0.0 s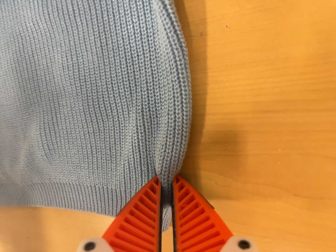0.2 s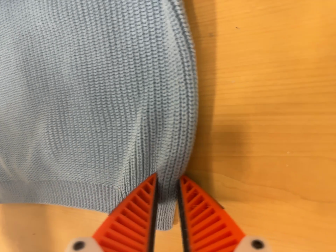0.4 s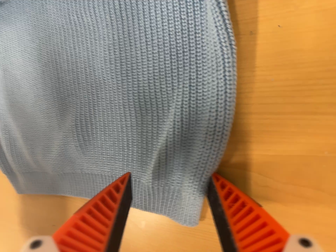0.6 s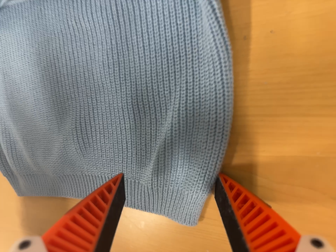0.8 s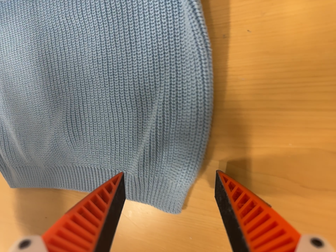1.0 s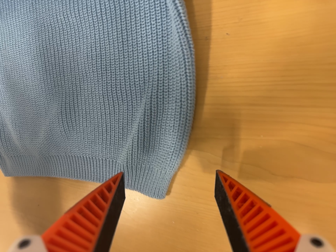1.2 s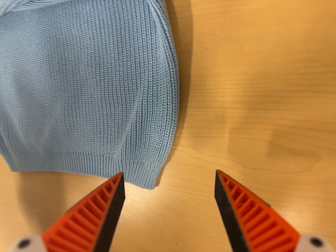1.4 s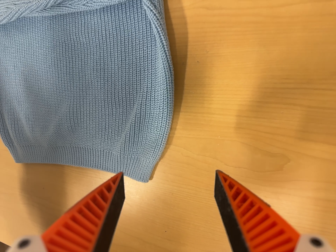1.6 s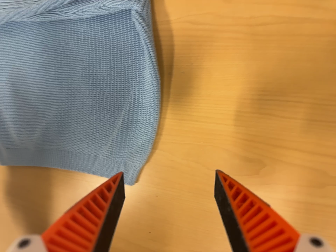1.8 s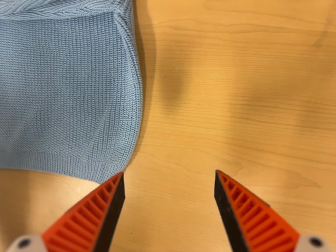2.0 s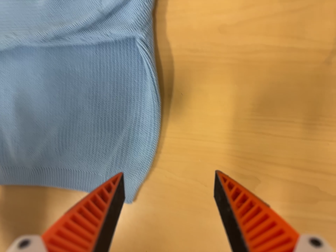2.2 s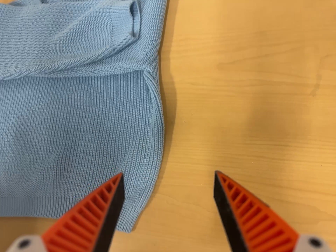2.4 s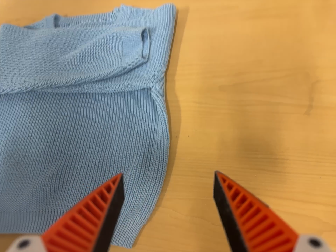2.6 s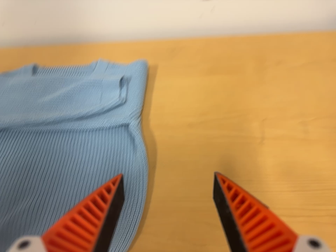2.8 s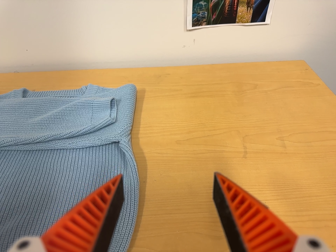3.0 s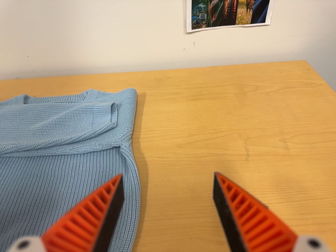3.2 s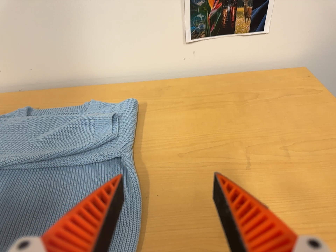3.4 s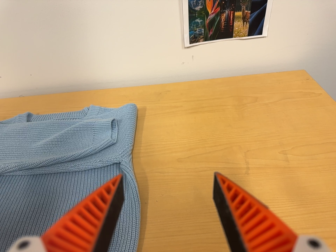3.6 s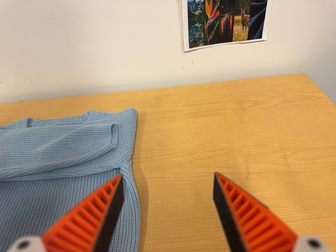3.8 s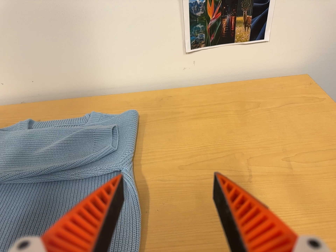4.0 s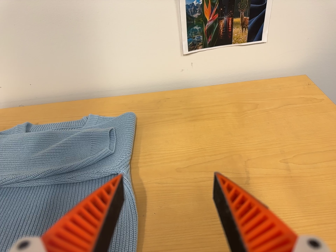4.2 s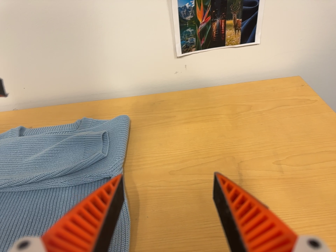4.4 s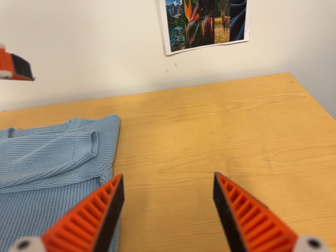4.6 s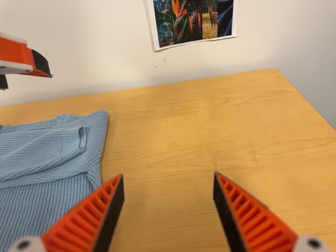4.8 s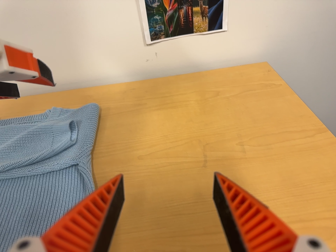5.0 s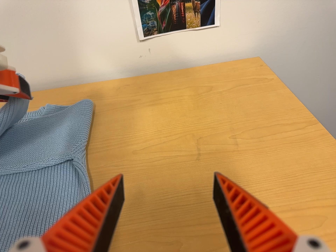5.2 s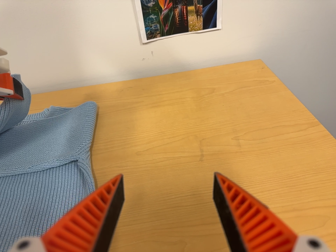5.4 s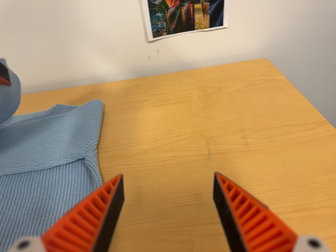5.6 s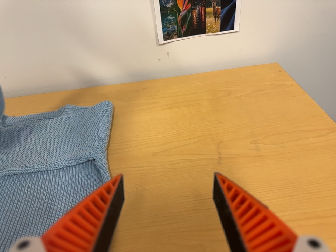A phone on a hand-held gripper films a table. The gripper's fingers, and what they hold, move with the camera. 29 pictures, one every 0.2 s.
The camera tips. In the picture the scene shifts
downward.
0.0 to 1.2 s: The camera travels backward, about 8 cm, so what stands in front gets smaller.
1.2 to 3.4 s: The camera pans to its right by about 30 degrees. It travels backward, toward the bottom of its view and to its left, about 26 cm. Its aim tips toward the top of its view by about 55 degrees, and the scene shifts downward.
3.4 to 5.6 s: The camera shifts only a little, or ends up much as it began.
The film runs backward here.
